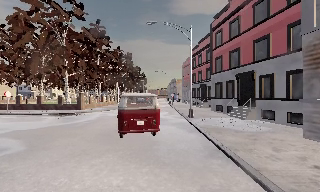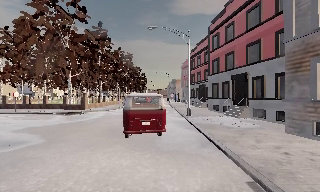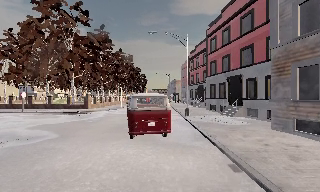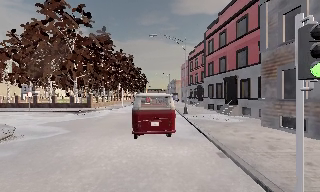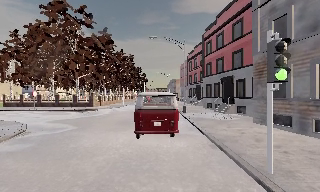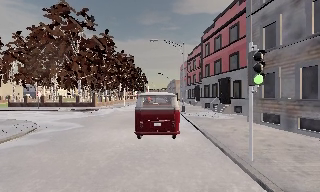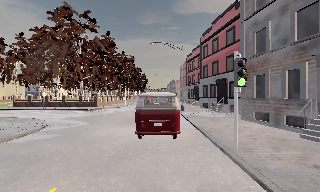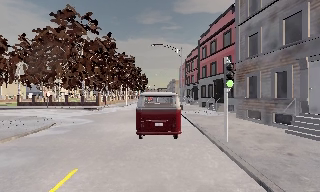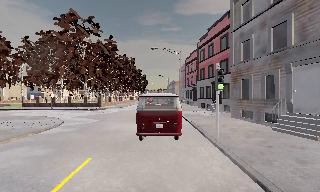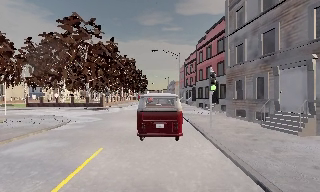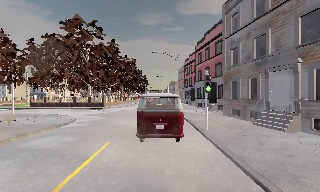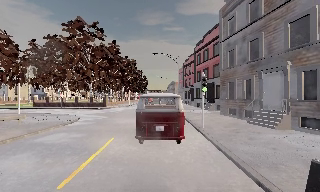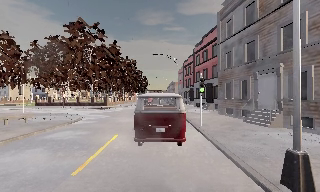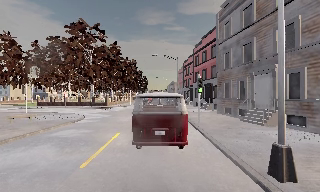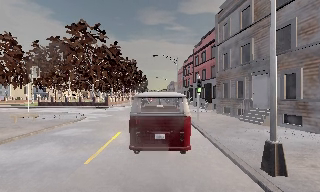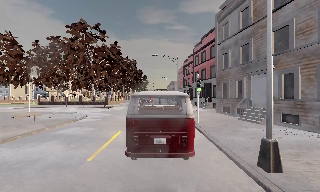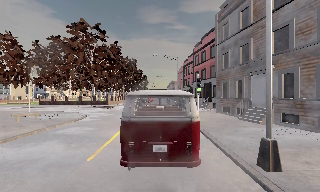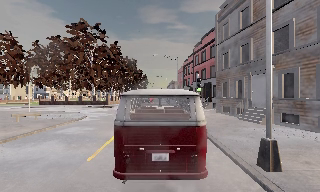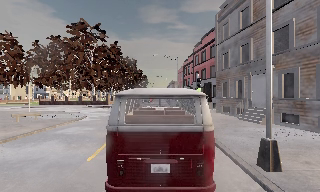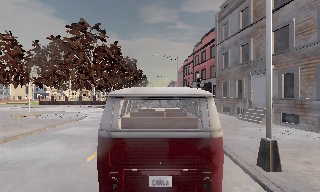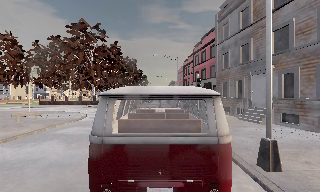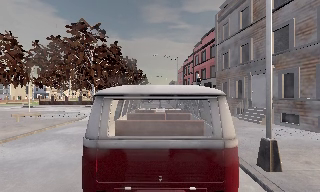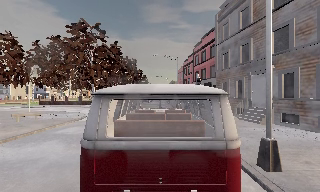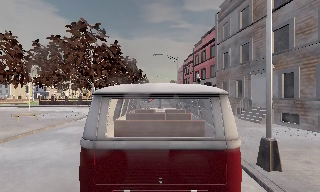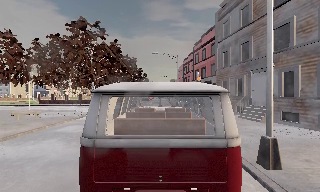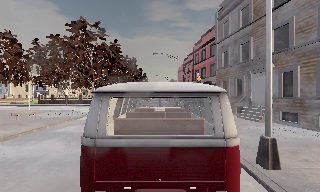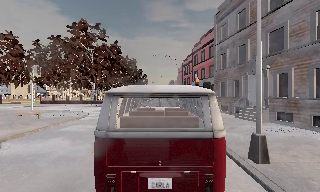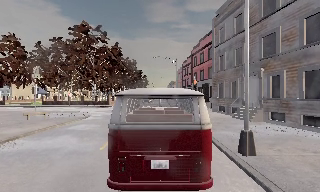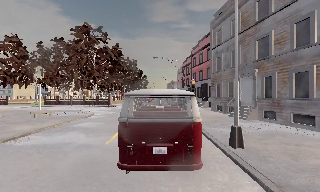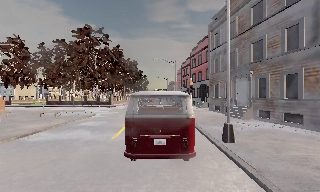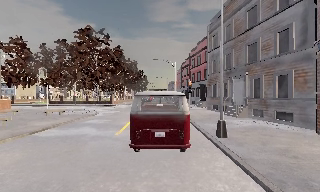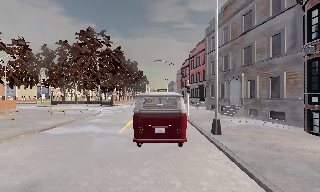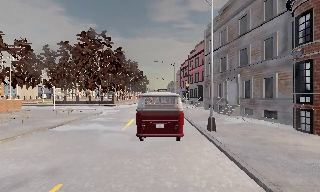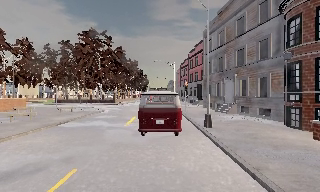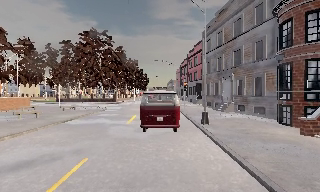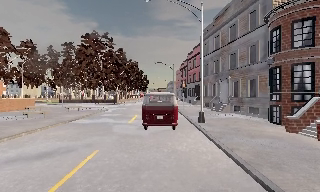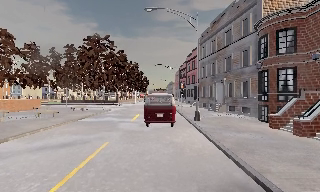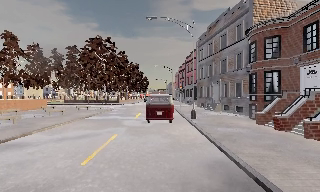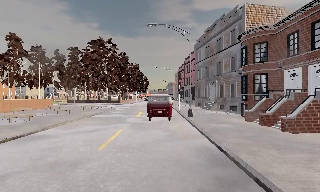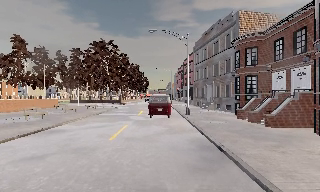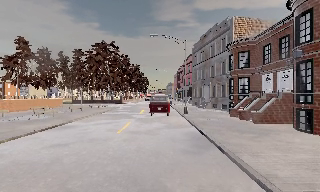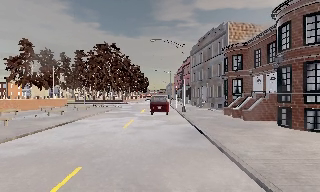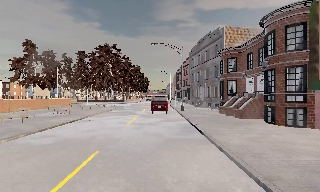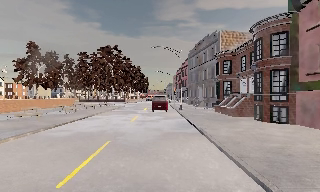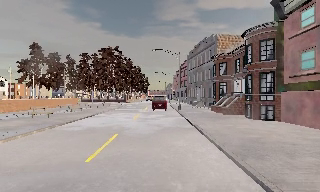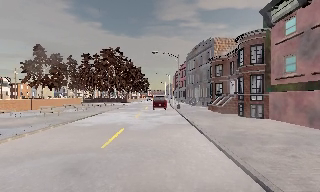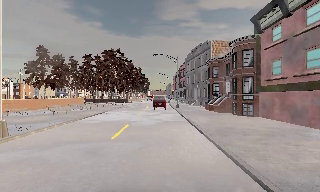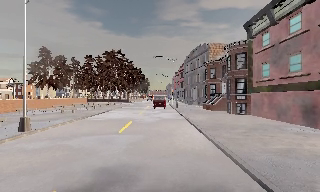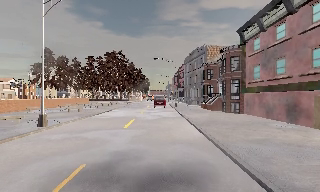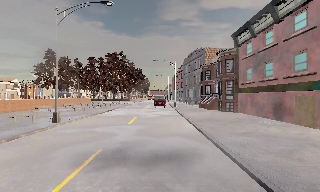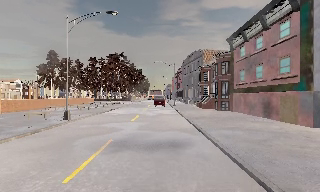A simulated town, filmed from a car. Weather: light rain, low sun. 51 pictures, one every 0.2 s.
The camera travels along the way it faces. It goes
backward.
0.0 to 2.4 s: The camera travels backward, about 9 m, so what stands in front gets smaller.
2.4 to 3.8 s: The camera travels backward, about 1 m, so what stands in front gets smaller. It loses speed.
3.8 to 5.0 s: The camera keeps its place and its aim.
5.0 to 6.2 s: The camera travels backward, about 3.5 m, so what stands in front gets smaller.
6.2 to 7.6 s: The camera travels backward, about 6 m, so what stands in front gets smaller. It gains speed.
7.6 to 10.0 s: The camera travels backward, about 14 m, so what stands in front gets smaller.
The film runs backward here.
